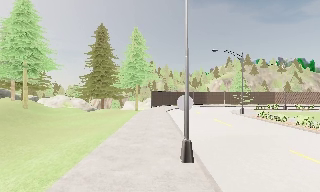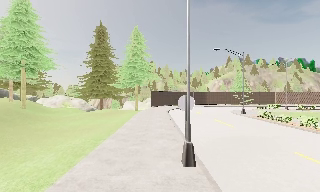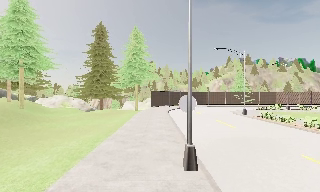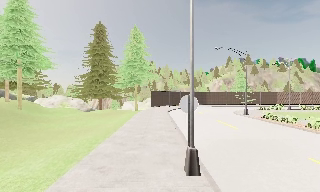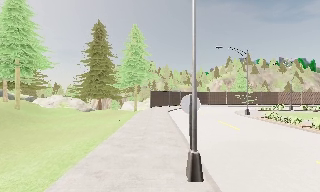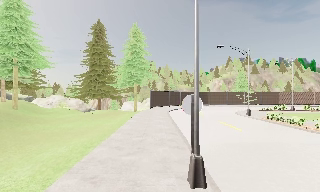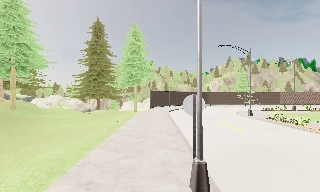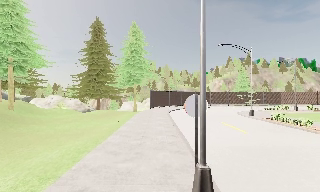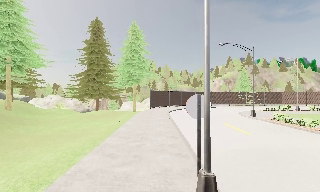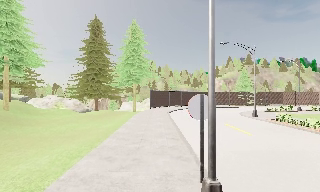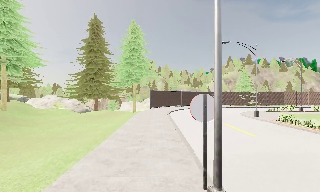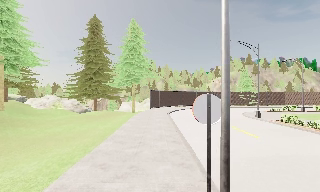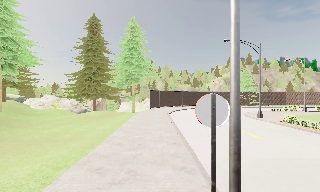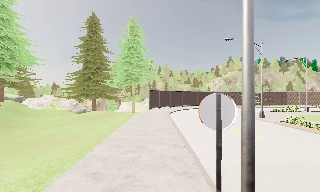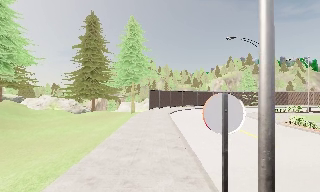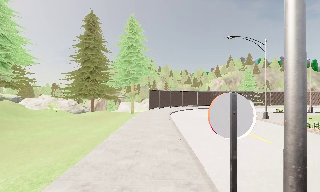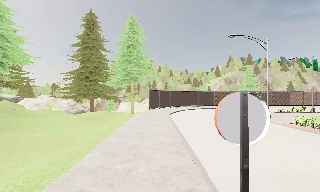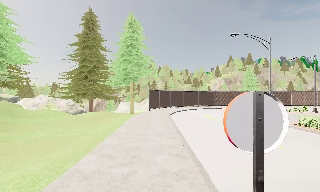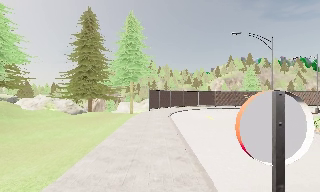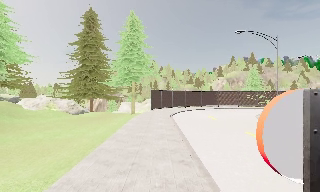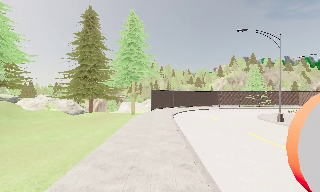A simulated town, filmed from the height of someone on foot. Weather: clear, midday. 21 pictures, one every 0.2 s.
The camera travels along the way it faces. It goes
forward.
0.0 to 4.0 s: The camera travels forward, about 6 m, so what stands in front looms larger.
The film runs forward here.
